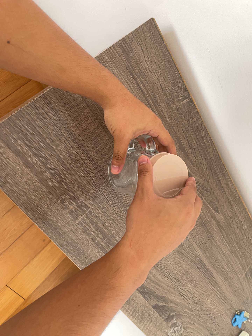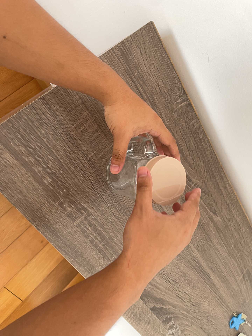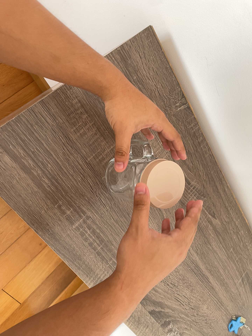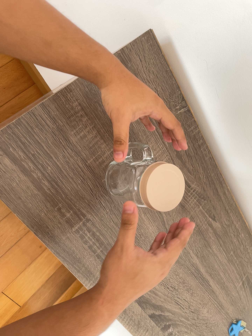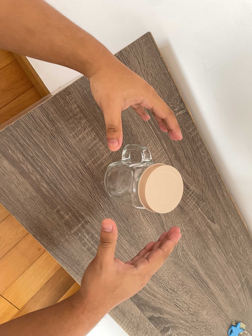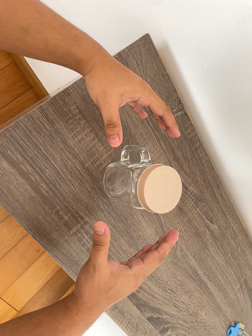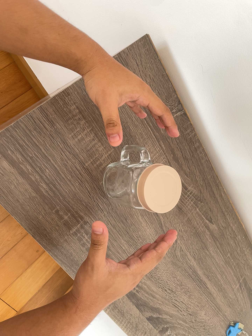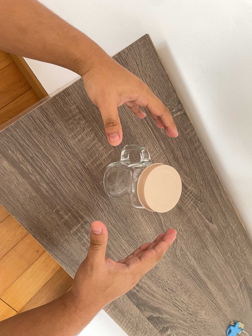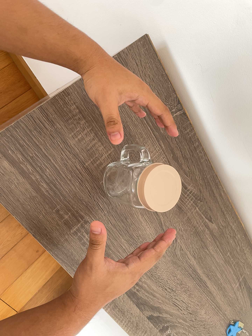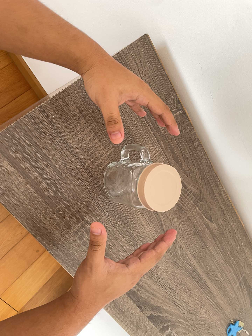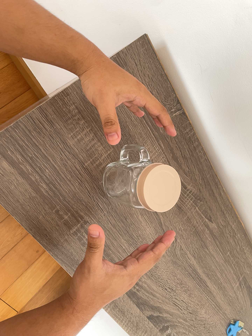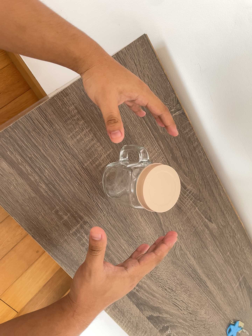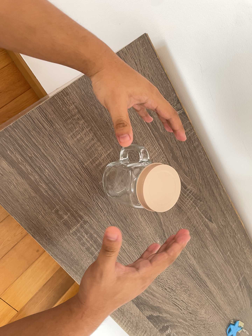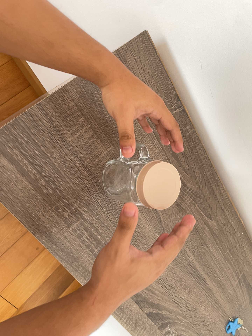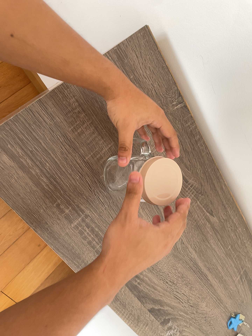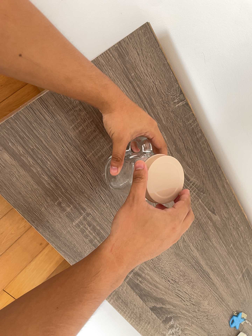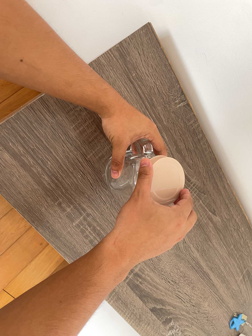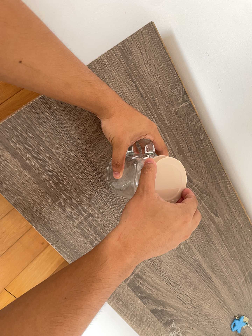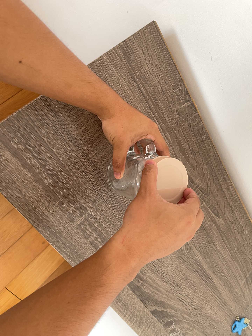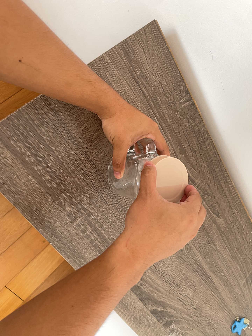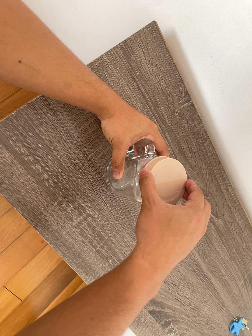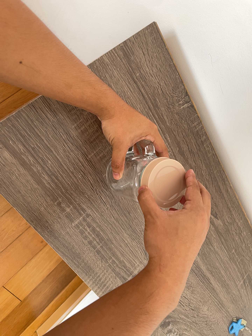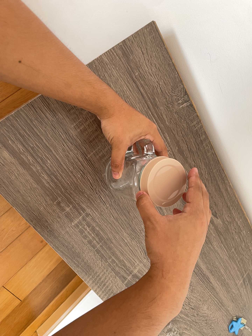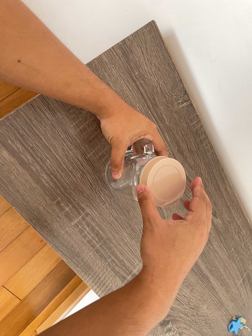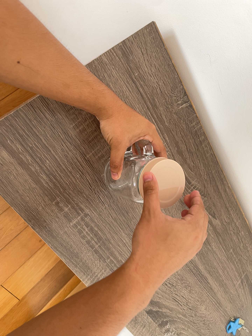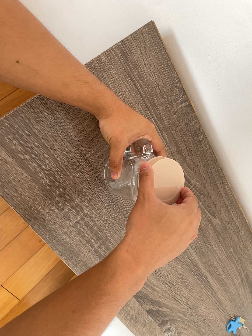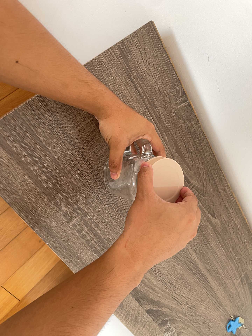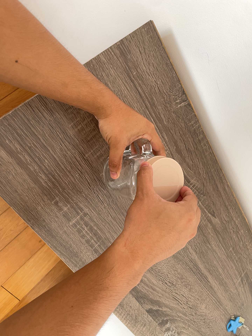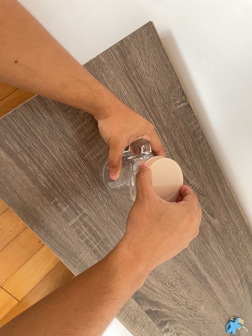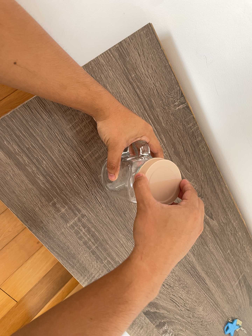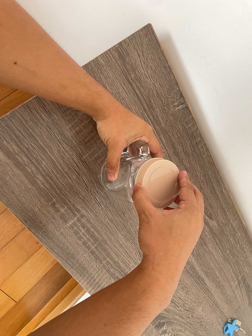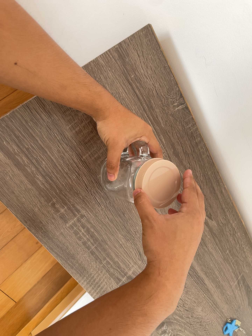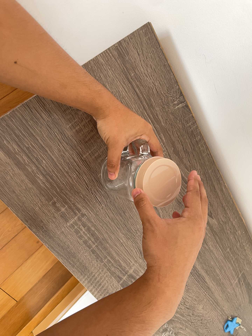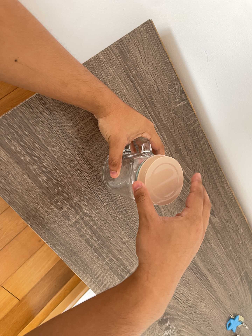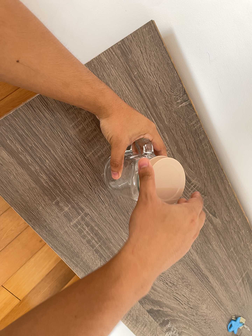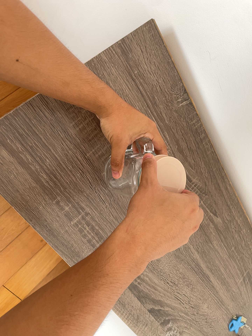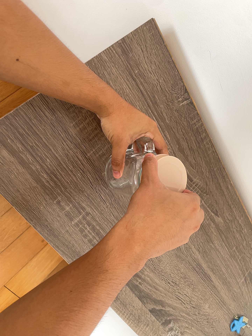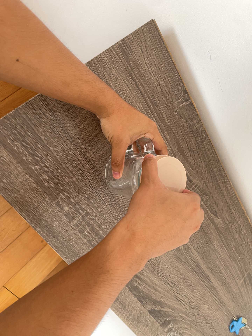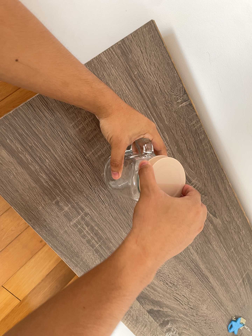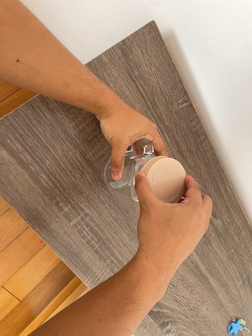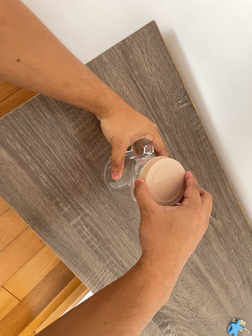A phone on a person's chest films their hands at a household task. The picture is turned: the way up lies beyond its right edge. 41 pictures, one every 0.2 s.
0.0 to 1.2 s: The camera shifts only a little, or ends up much as it began.
1.2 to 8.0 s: The camera shifts only a little, or ends up much as it began.
The film runs backward here.
